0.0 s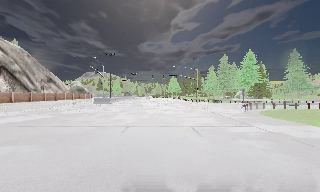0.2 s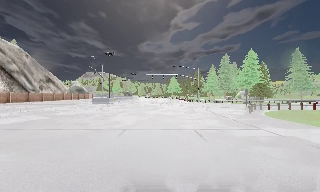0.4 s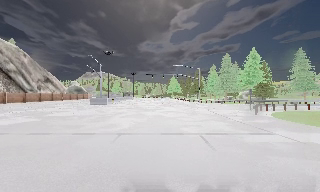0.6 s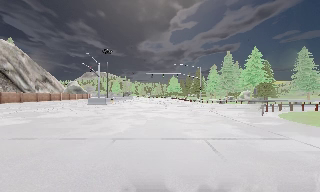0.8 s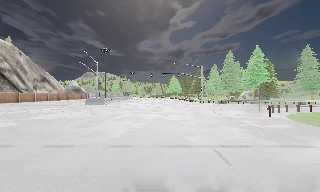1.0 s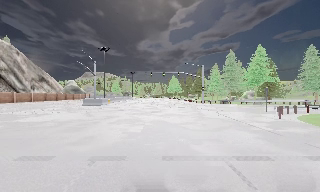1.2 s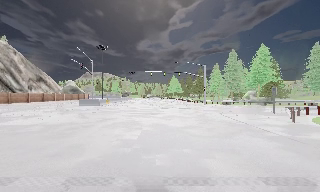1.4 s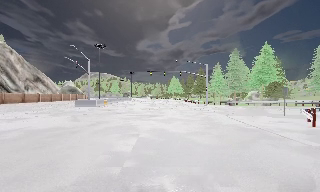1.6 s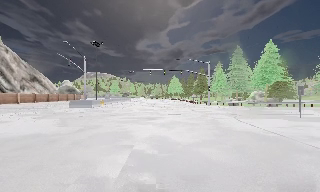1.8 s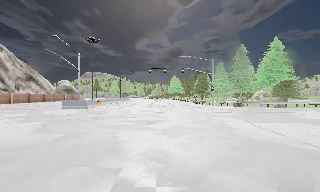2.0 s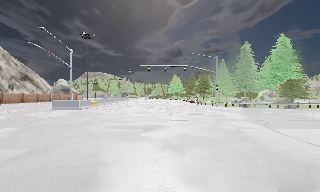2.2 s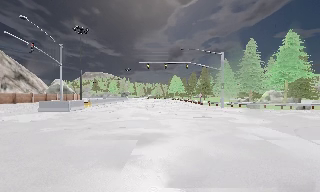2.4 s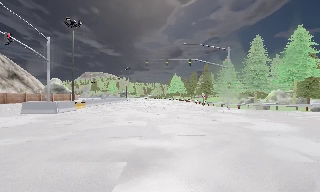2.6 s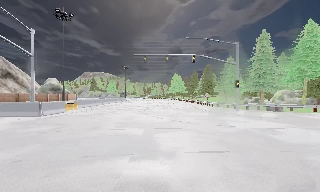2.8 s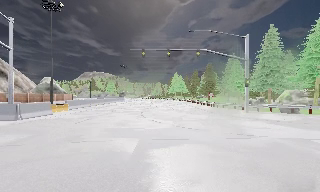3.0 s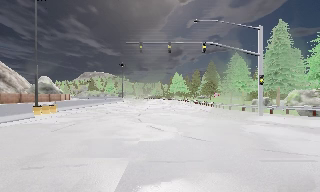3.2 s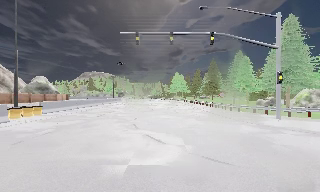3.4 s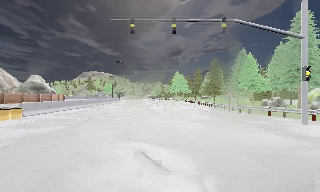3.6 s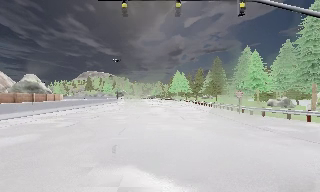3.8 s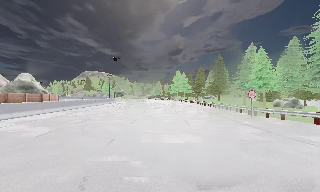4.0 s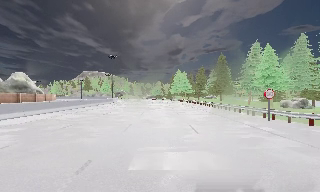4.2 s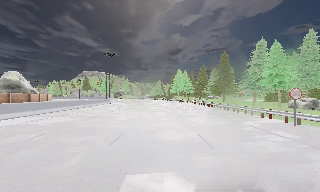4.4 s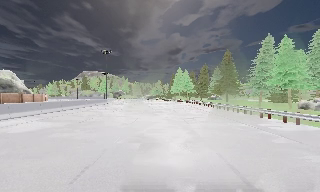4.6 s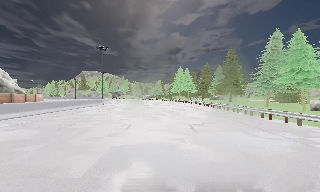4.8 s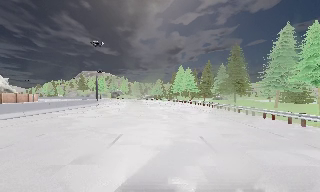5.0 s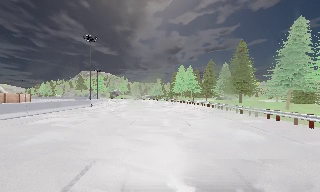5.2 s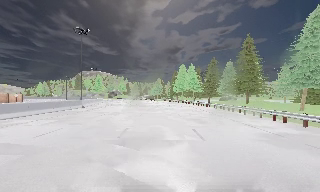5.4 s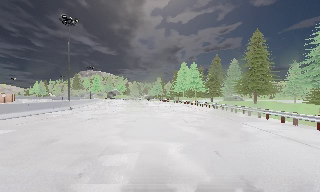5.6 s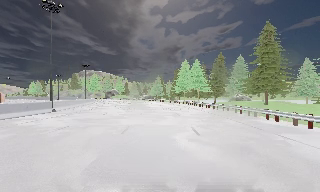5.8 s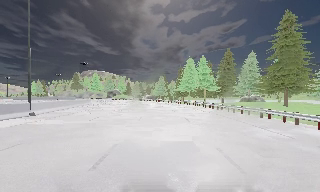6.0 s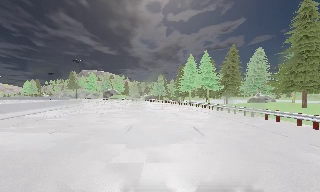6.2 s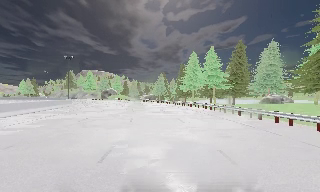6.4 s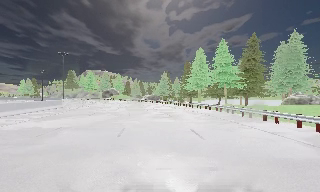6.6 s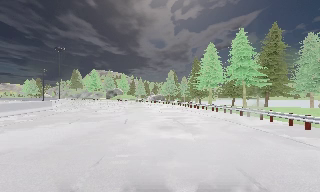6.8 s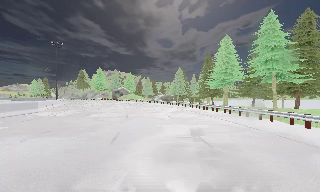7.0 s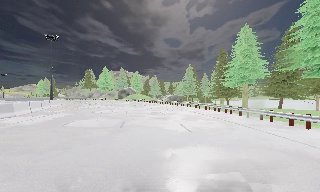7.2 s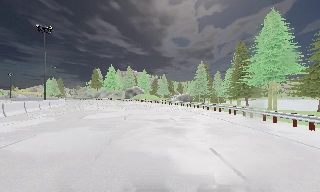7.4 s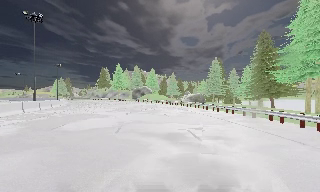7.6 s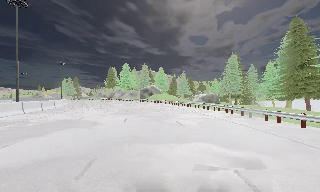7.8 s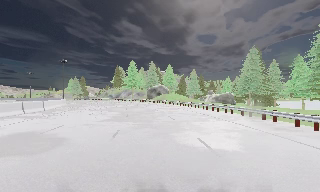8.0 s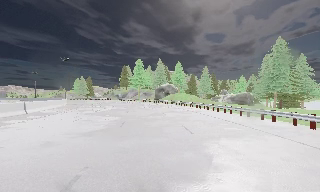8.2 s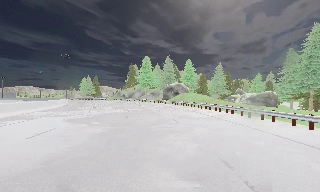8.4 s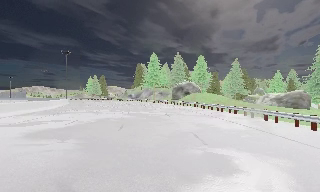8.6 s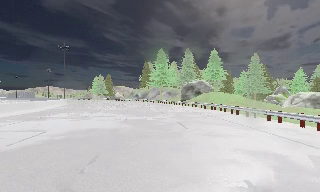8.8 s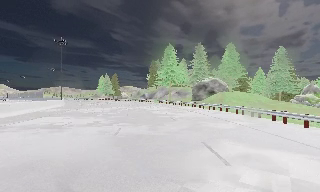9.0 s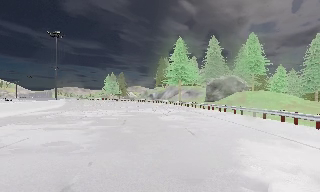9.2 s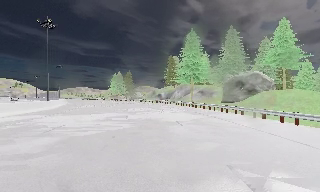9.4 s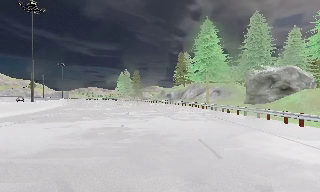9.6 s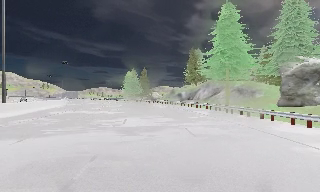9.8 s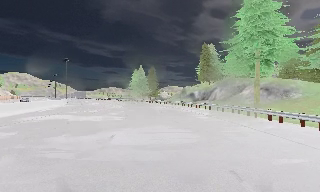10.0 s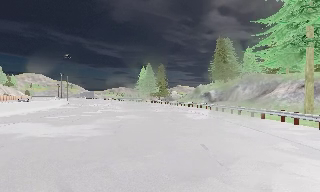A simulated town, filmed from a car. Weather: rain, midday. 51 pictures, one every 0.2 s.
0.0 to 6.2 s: The camera travels forward, about 65 m, so what stands in front looms larger. It gains speed.
6.2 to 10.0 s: The camera swings to its left by about 55 degrees, and the scene slides to the right. It travels forward, about 85 m.
The film runs forward here.
